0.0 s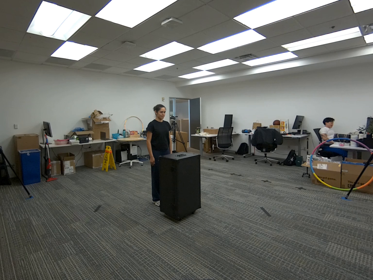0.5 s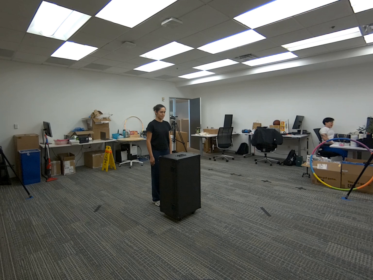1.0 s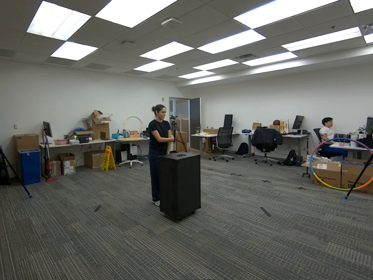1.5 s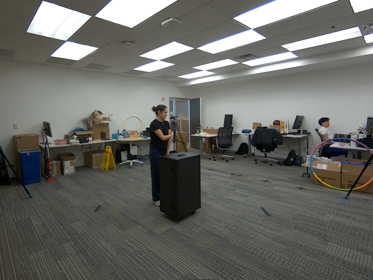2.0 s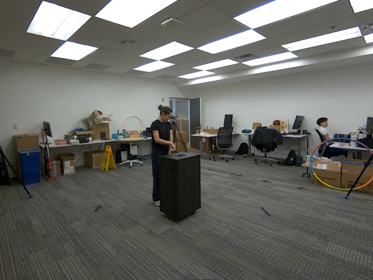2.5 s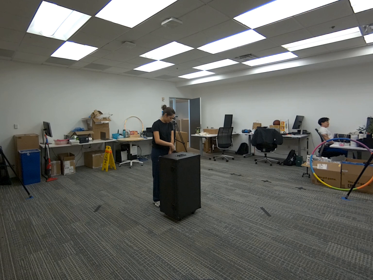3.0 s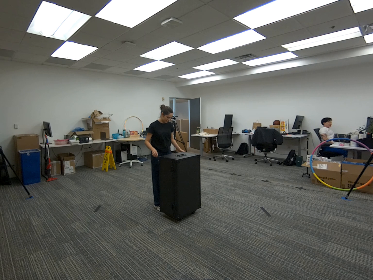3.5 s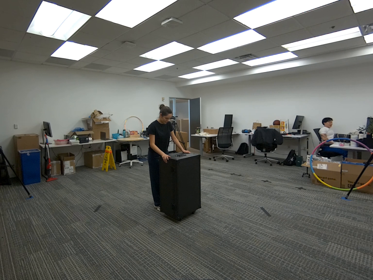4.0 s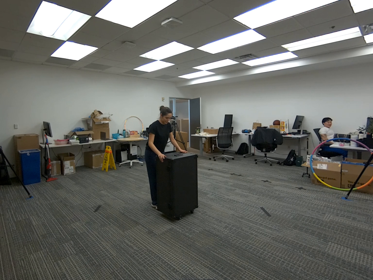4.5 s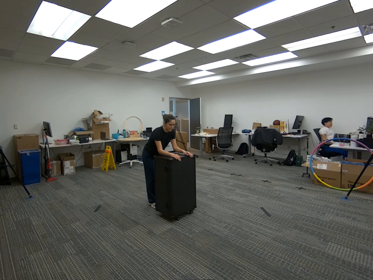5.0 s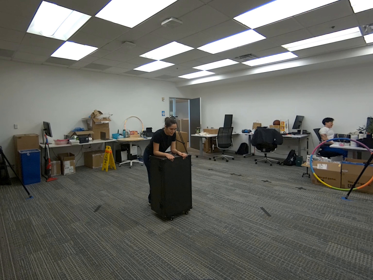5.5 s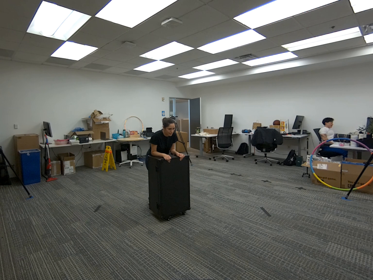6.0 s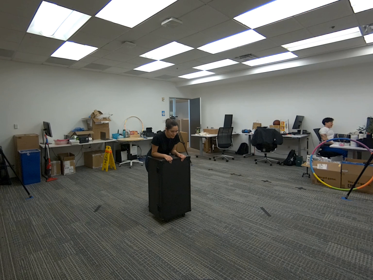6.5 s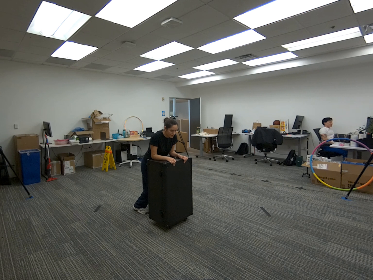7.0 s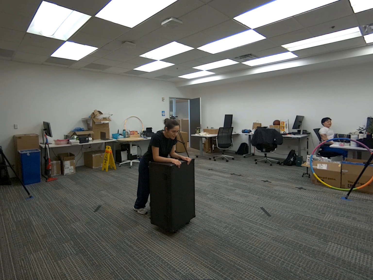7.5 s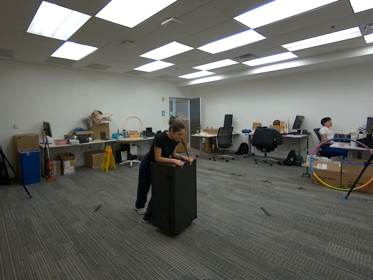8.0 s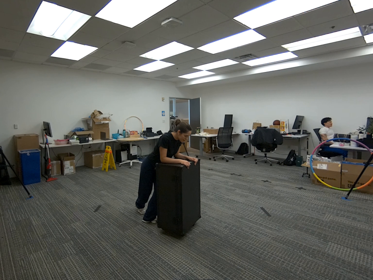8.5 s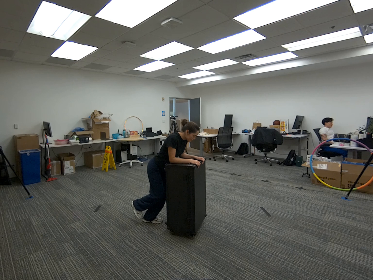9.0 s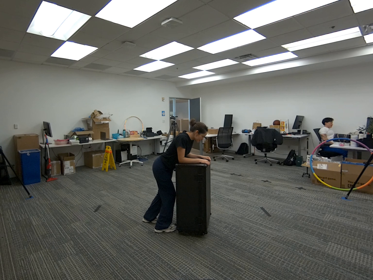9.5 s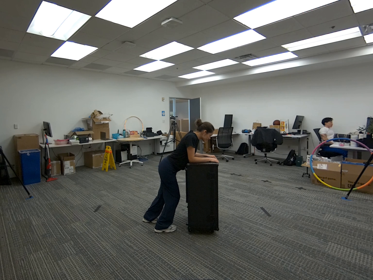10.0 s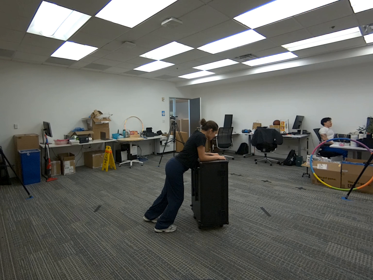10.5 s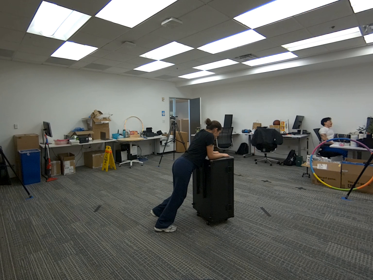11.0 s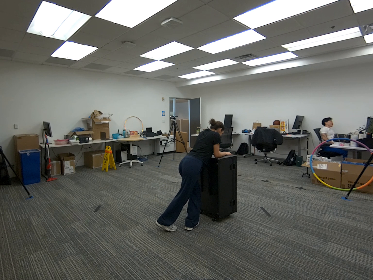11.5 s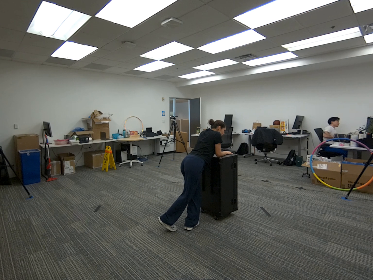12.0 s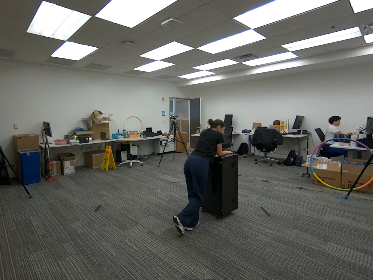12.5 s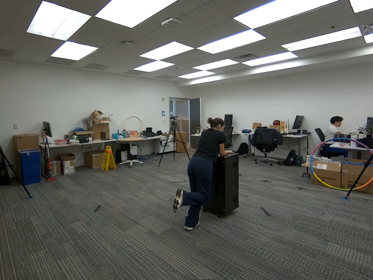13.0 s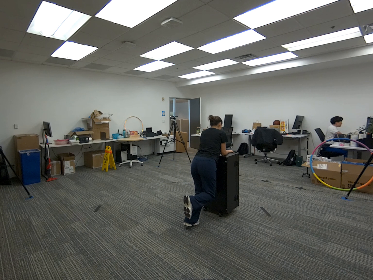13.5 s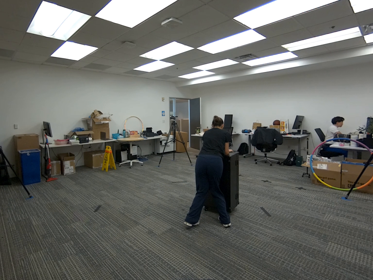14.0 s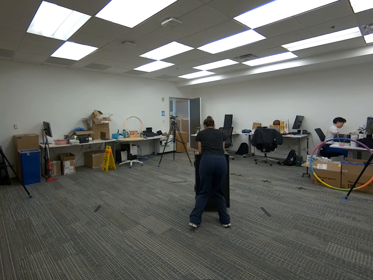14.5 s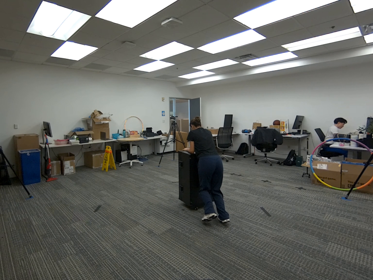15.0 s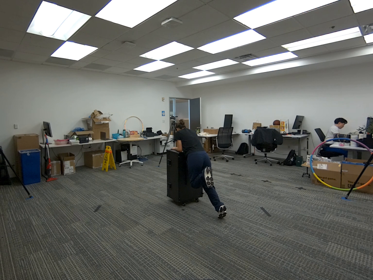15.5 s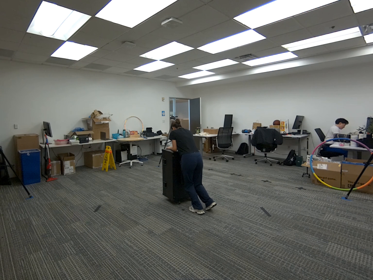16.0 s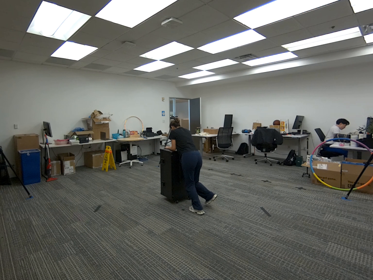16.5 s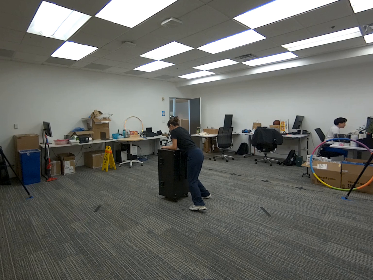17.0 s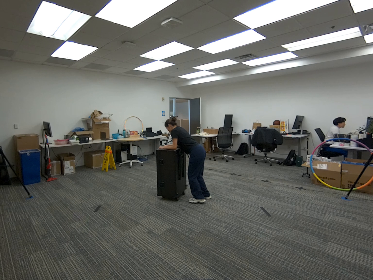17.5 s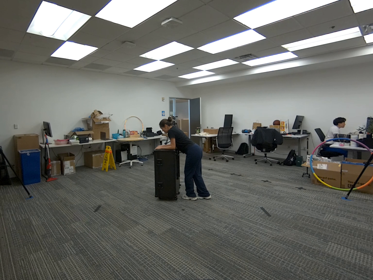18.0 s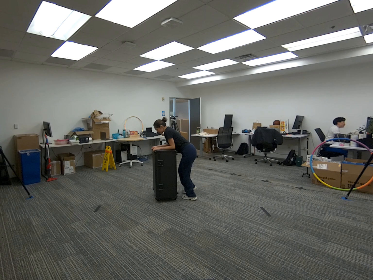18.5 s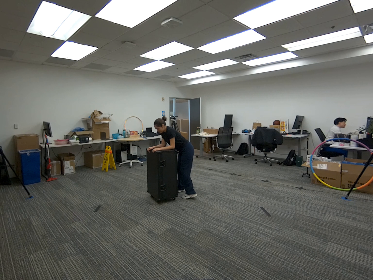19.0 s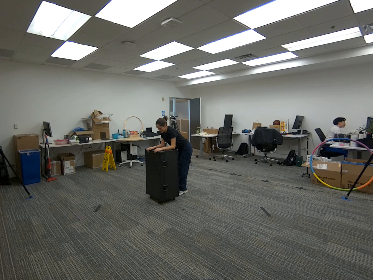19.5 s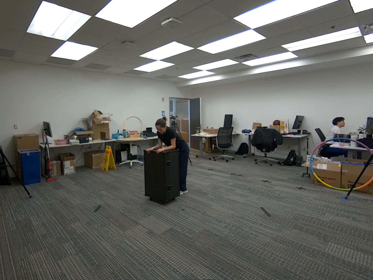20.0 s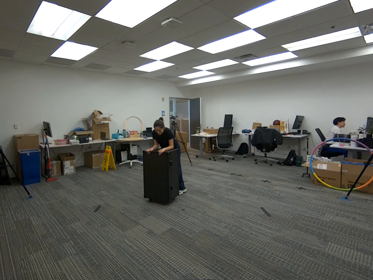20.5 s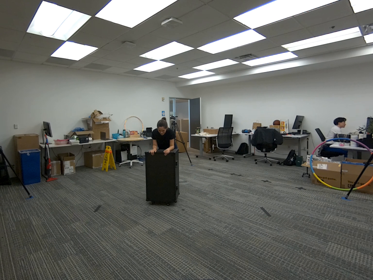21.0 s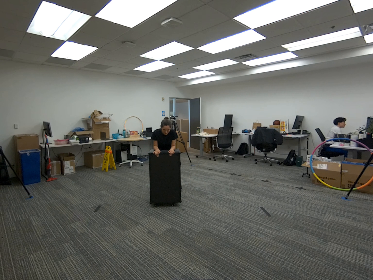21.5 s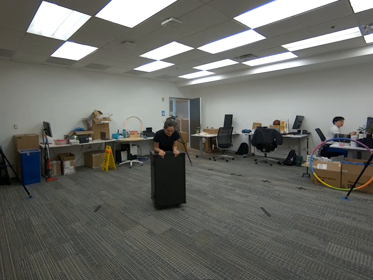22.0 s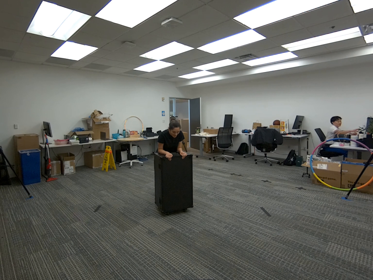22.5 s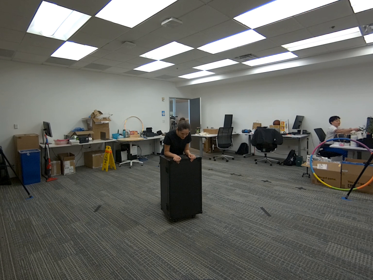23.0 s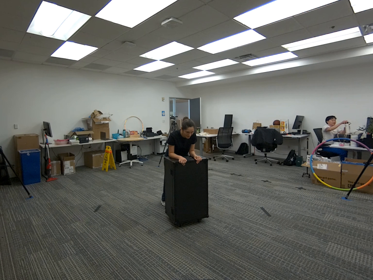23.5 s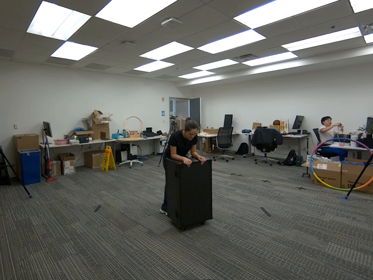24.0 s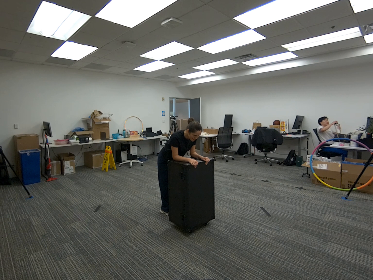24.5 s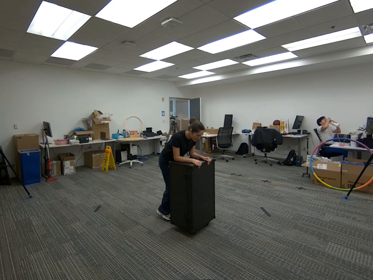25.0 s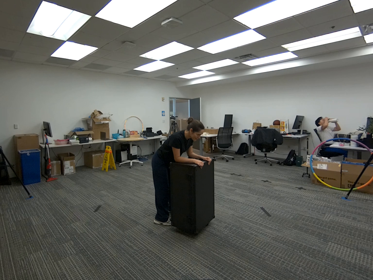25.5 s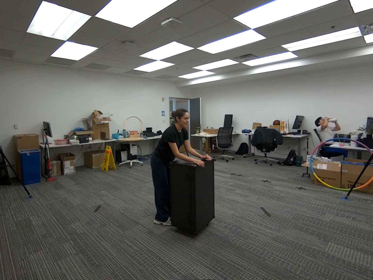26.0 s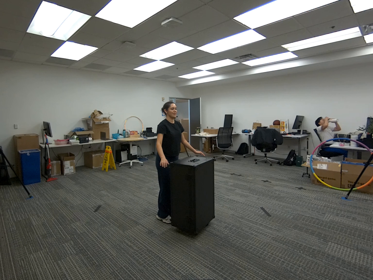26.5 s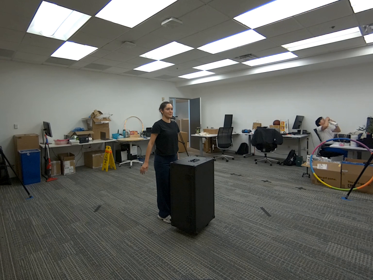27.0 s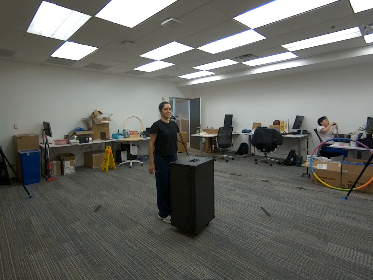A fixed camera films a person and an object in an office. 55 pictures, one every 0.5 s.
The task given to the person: Walk up to the box and place your hands and forearms on top to steady both yourself and the box. Then, using your feet, gently push your body forward. As the box begins to move, lift your feet off the ground and hold them in the air.
